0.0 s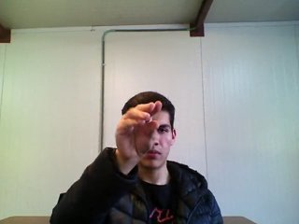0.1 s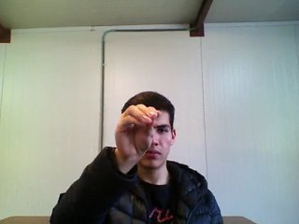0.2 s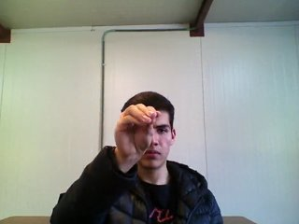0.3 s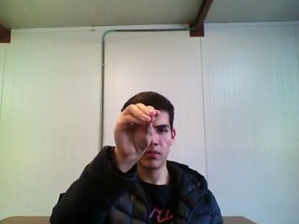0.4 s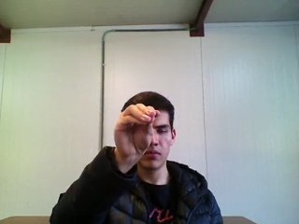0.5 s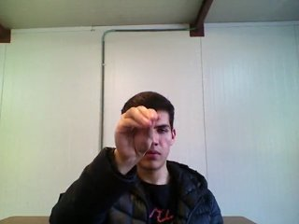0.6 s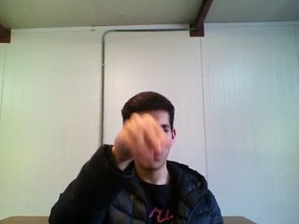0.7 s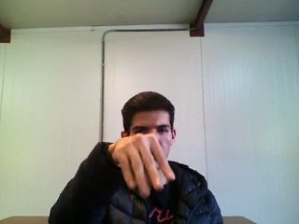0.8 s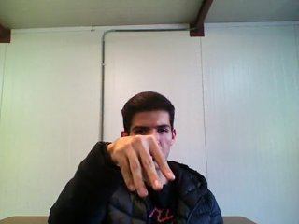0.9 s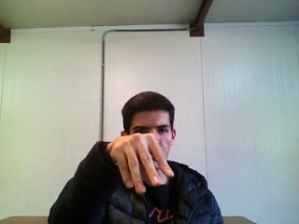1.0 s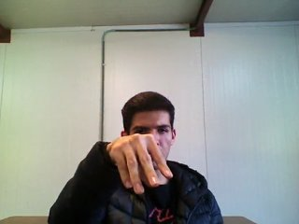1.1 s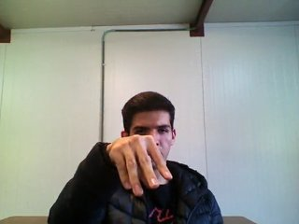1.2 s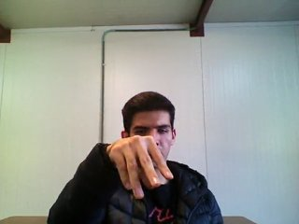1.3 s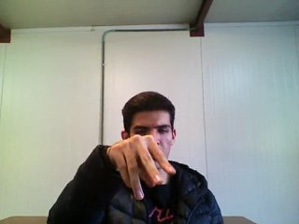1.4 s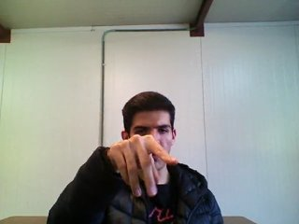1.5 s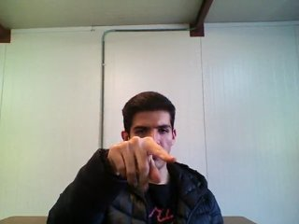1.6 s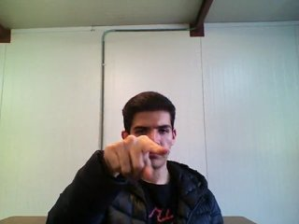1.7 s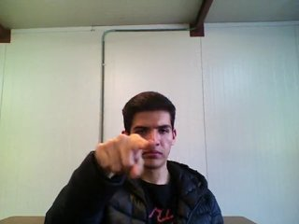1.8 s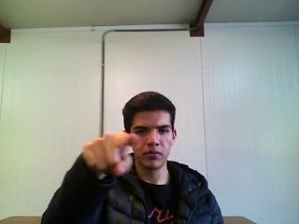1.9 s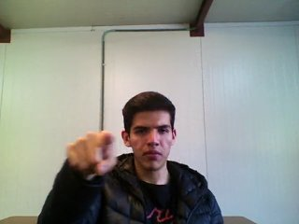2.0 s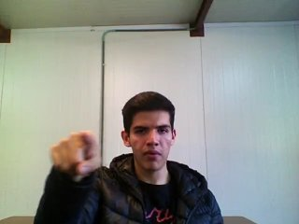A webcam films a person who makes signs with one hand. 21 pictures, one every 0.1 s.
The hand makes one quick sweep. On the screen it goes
downward.
0.1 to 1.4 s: On the screen the hand sweeps downward. The name of the sign: Throw down.
1.5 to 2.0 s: Pointing with one finger.
